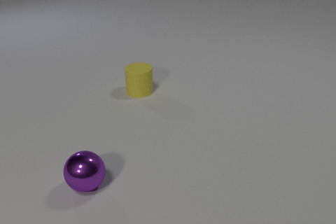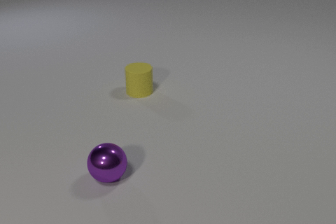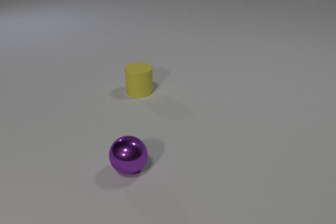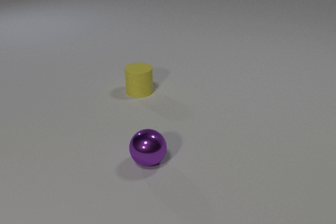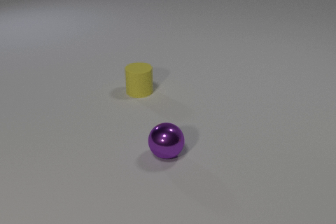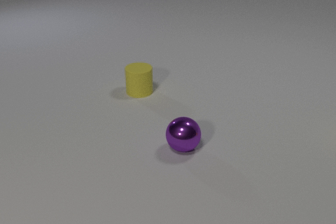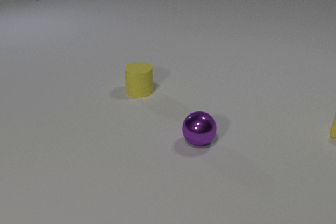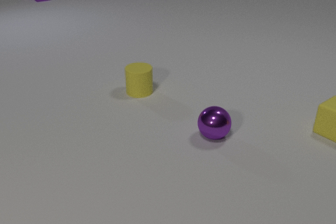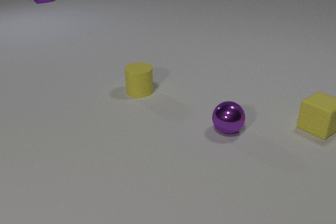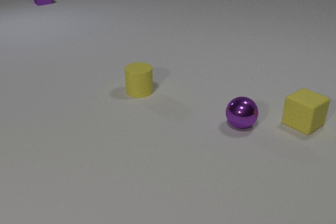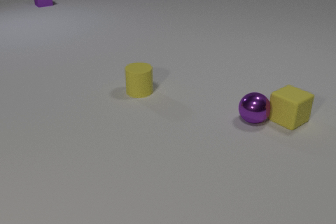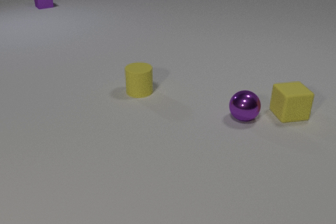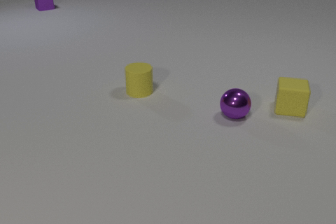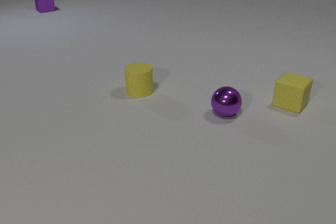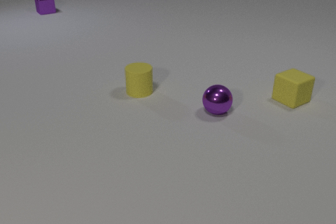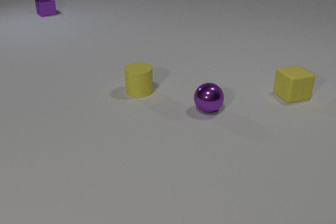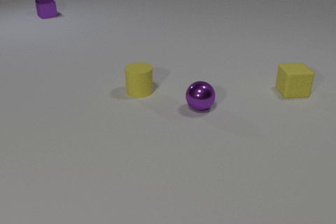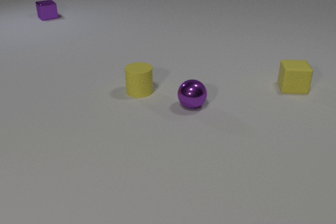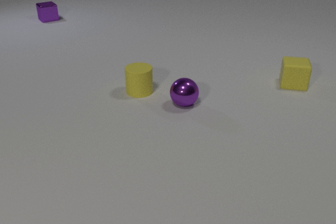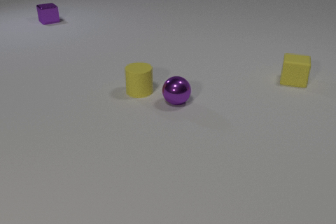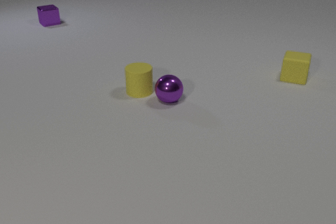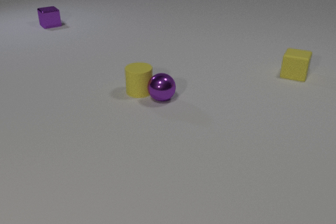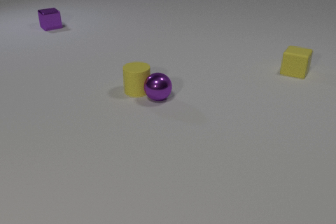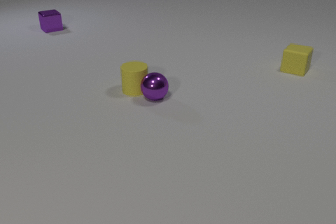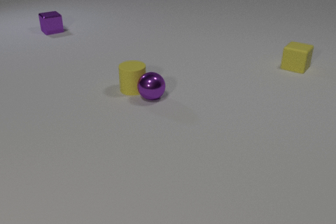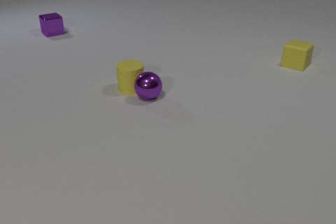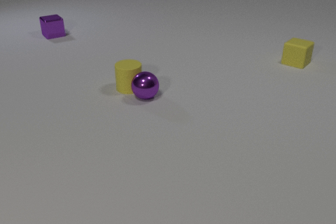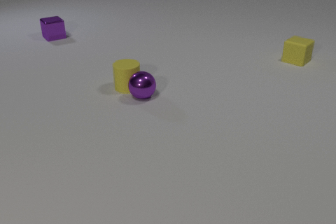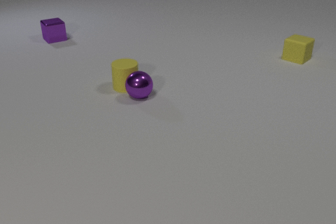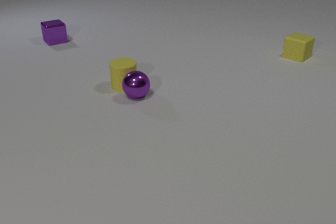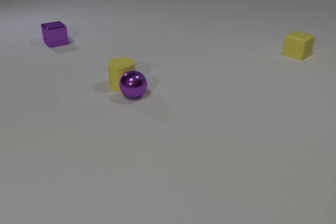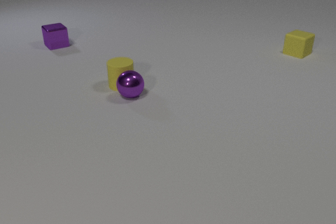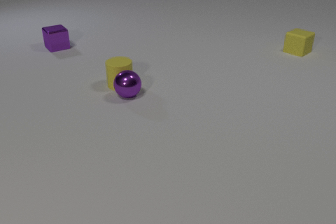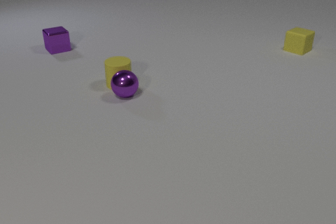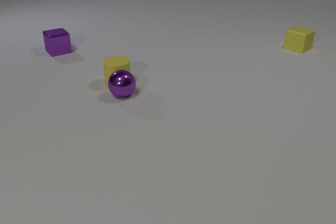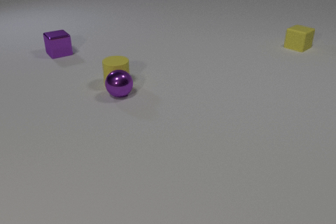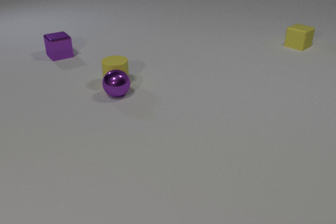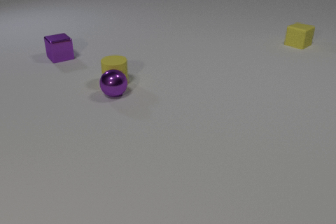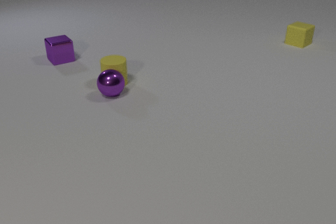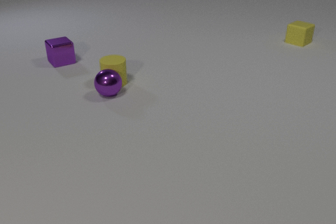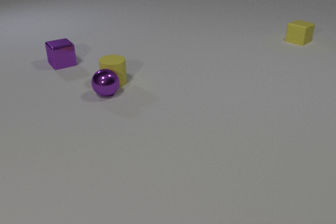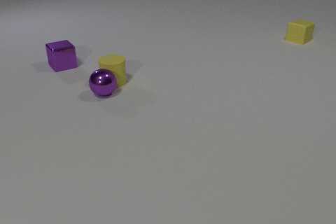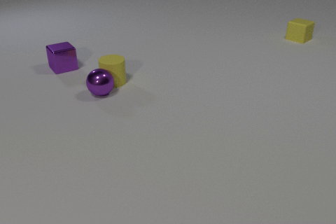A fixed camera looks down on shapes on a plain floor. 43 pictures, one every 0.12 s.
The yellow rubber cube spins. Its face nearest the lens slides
to the left.
The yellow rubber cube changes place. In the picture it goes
away from the camera.
0.00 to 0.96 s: The yellow rubber cube comes in at the right edge, slides to the left. The purple metal sphere rolls to the right and away from the camera. The purple metal cube comes in at the top edge, slides toward the camera.
0.96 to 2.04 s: The yellow rubber cube slides away from the camera, spins clockwise seen from above by about 135 degrees, its near face sliding to the left. The purple metal sphere rolls away from the camera and to the left. The purple metal cube slides toward the camera. The yellow rubber cube and the purple metal sphere collide.
2.04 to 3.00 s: The yellow rubber cube slides away from the camera, spins so that its near face slides to the left, clockwise seen from above. The purple metal sphere rolls to the left and away from the camera. The yellow rubber cylinder slides to the left and away from the camera. The purple metal cube slides toward the camera. The purple metal sphere and the yellow rubber cylinder collide.
3.00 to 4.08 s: The yellow rubber cube slides away from the camera. The purple metal sphere rolls to the left. The yellow rubber cylinder slides to the left and away from the camera. The purple metal cube slides toward the camera.
4.08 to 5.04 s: The yellow rubber cube slides away from the camera. The purple metal sphere rolls to the left. The yellow rubber cylinder moves, and ends about where it began. The purple metal cube slides toward the camera.
What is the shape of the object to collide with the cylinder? sphere.
Are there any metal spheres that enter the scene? no.
How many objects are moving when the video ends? 4.
